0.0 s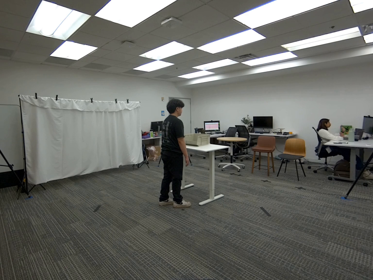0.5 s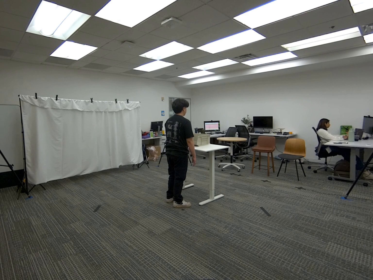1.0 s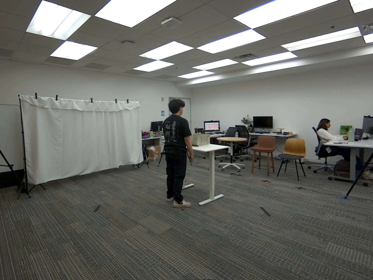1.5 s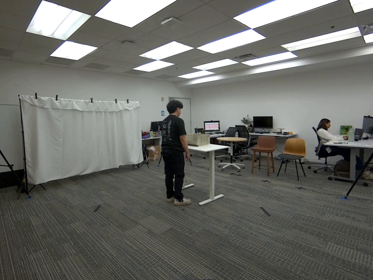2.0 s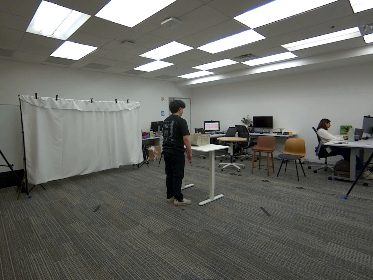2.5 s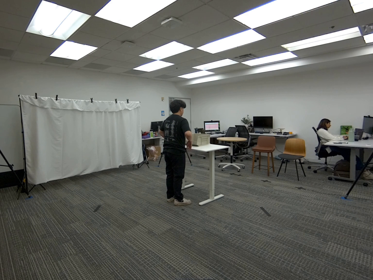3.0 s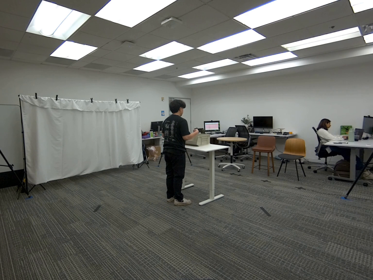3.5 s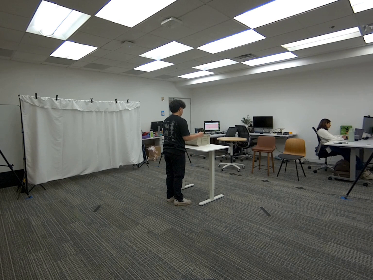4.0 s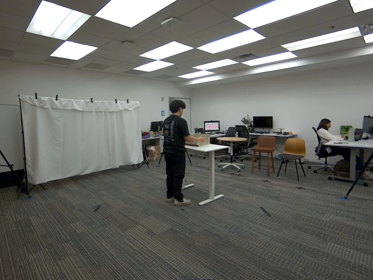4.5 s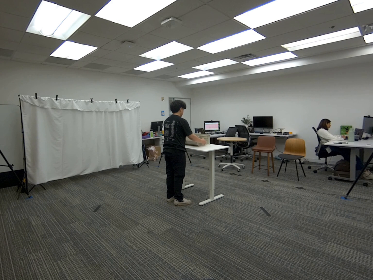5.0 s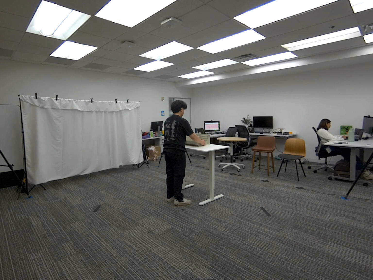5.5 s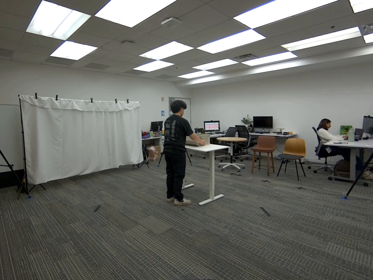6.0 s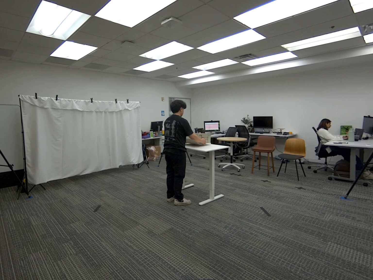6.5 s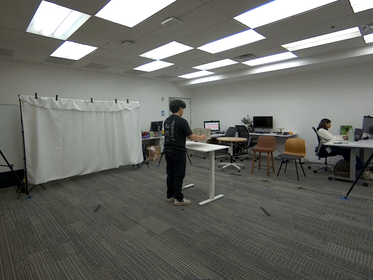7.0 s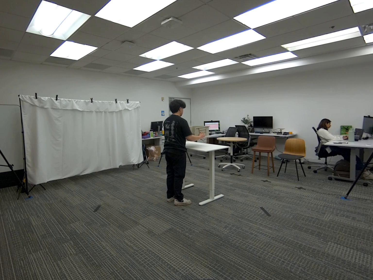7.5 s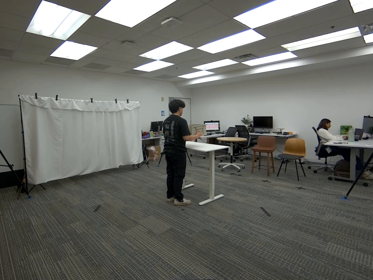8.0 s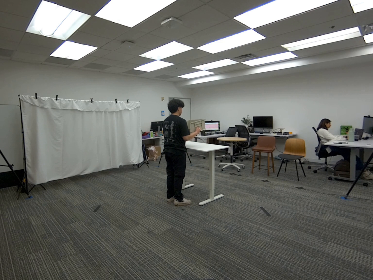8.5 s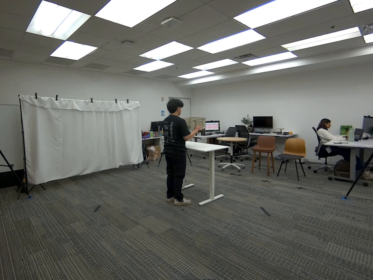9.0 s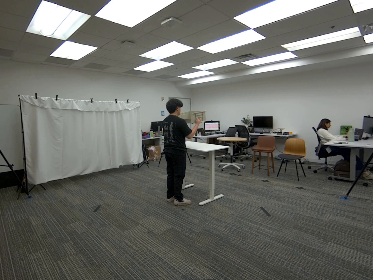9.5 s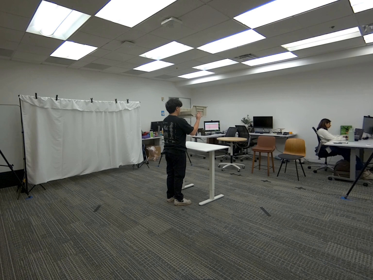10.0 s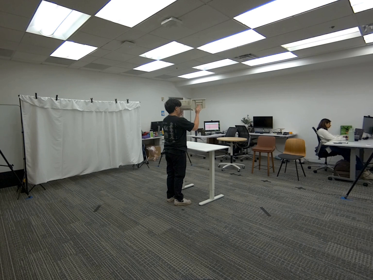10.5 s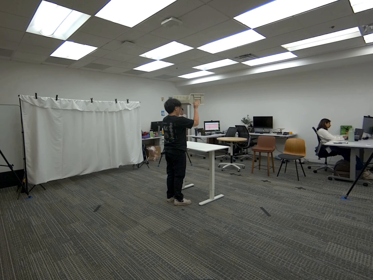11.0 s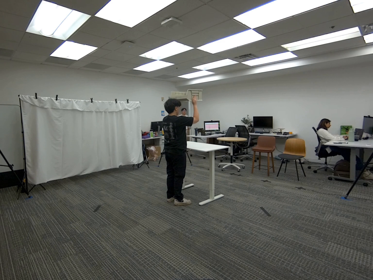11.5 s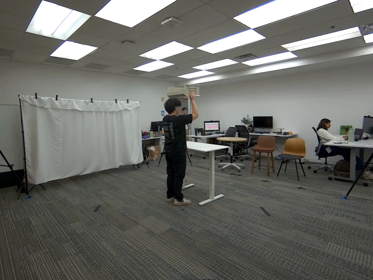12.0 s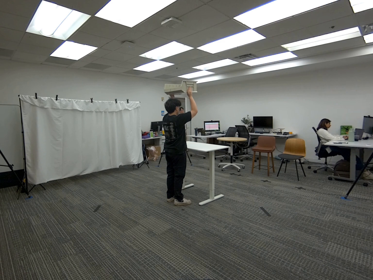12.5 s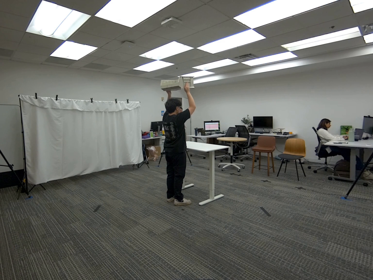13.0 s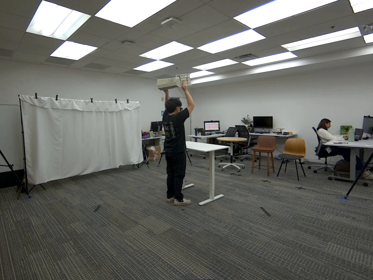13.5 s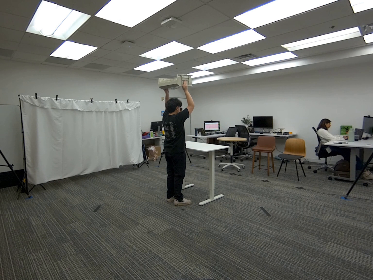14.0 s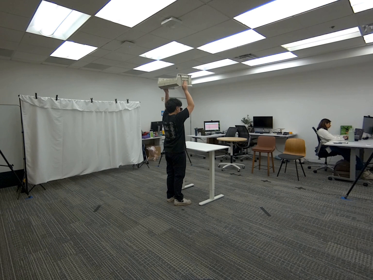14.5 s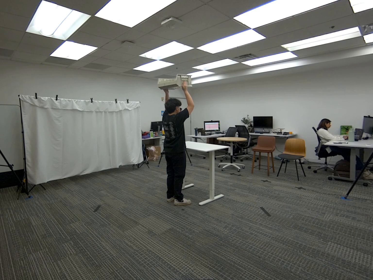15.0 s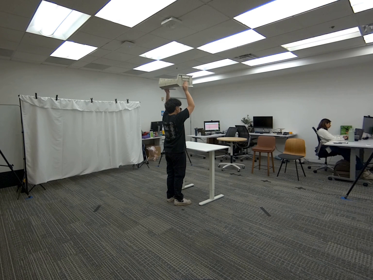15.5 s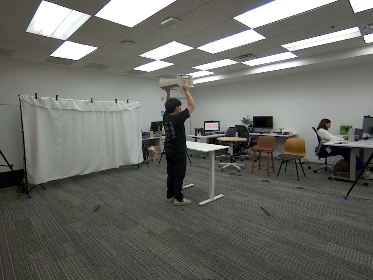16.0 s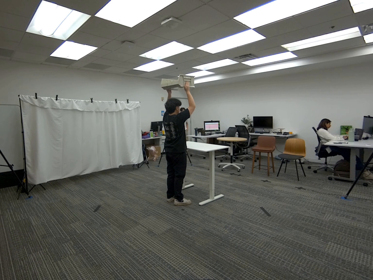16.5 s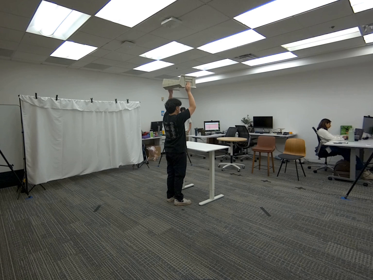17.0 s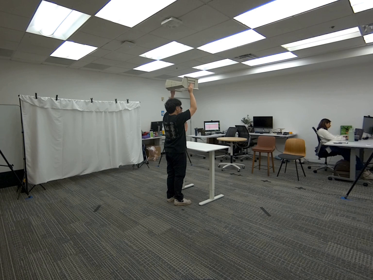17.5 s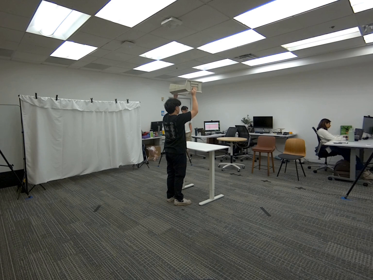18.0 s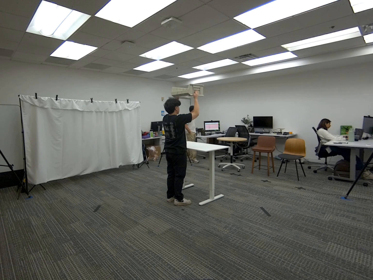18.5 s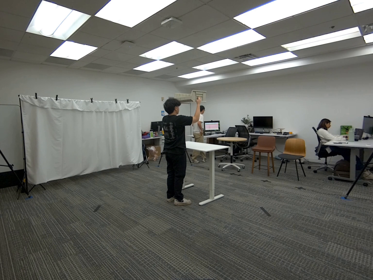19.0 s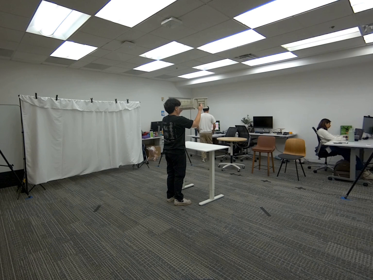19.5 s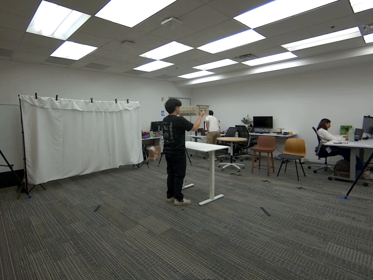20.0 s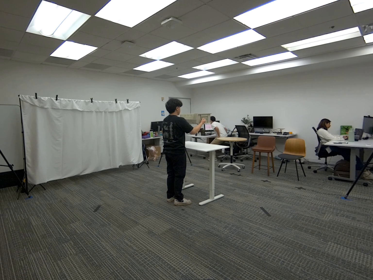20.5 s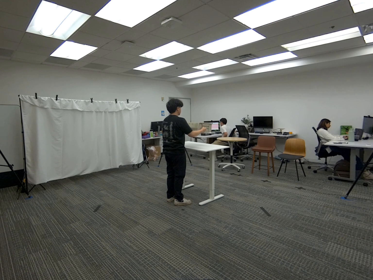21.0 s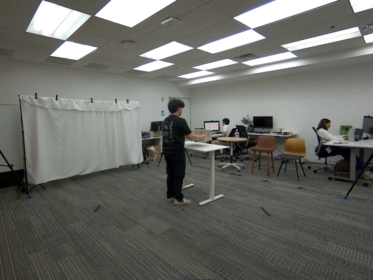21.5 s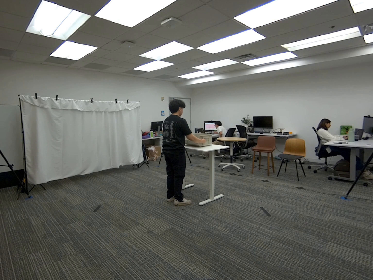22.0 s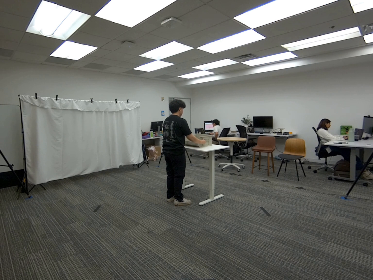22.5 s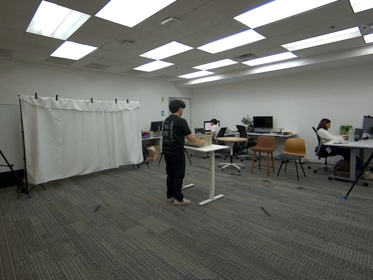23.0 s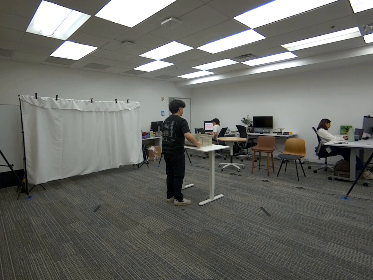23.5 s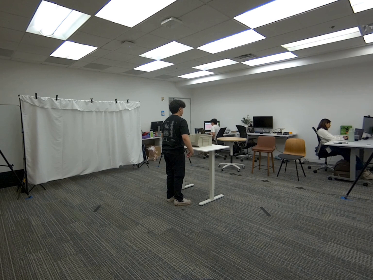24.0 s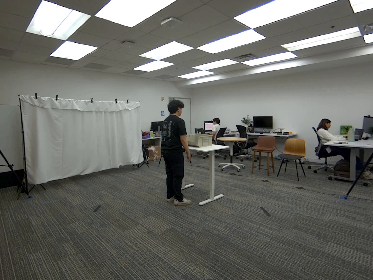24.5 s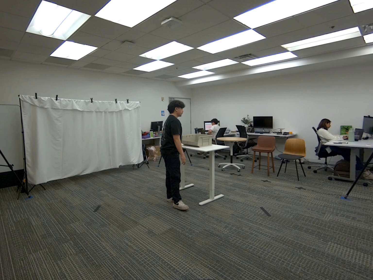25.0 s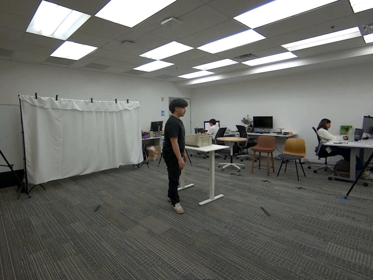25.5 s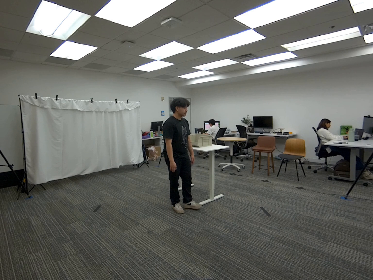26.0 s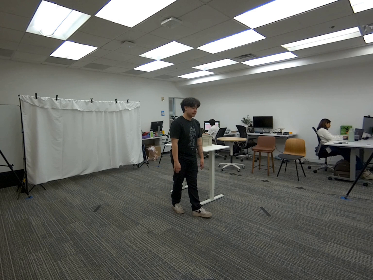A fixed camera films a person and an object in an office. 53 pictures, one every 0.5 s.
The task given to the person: Walk over to the beige bin on the white desk using both hands pick up the bin and hold straight arms above head. Place the bin back on the desk when finished.
